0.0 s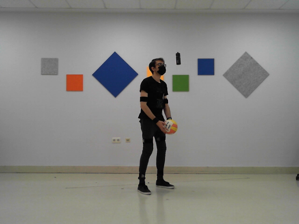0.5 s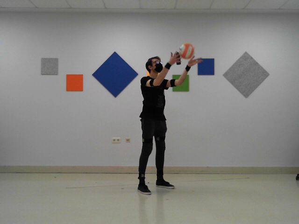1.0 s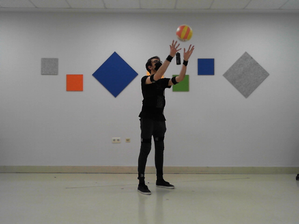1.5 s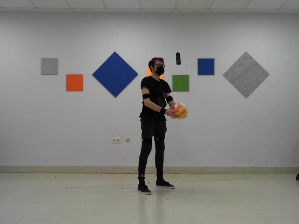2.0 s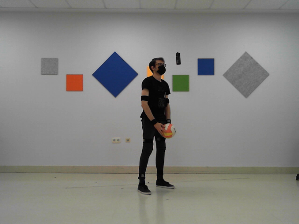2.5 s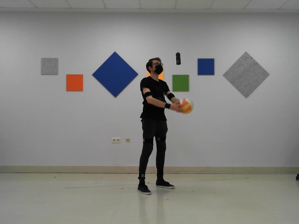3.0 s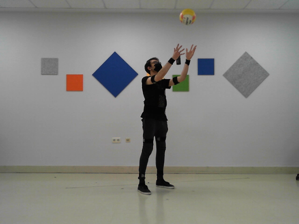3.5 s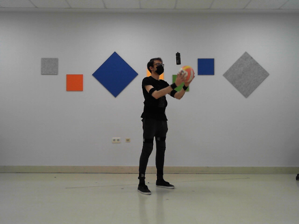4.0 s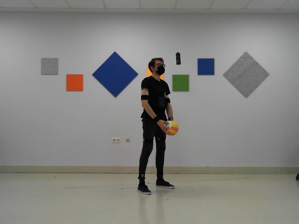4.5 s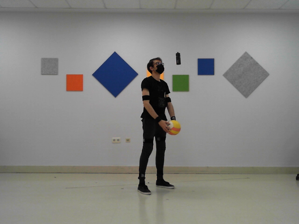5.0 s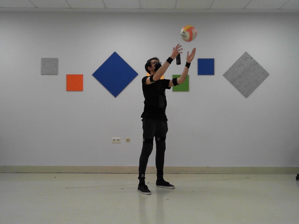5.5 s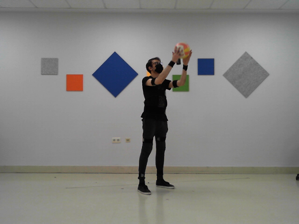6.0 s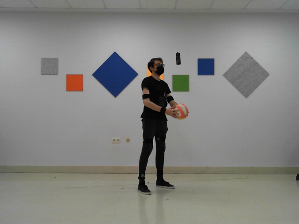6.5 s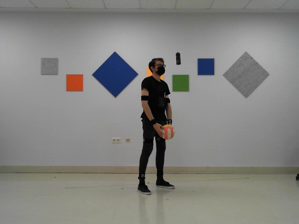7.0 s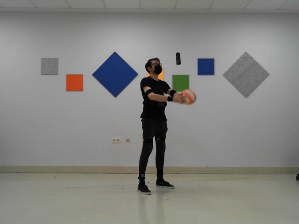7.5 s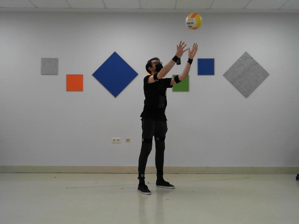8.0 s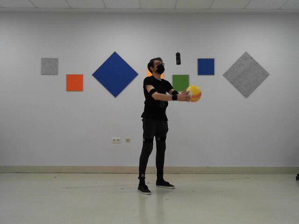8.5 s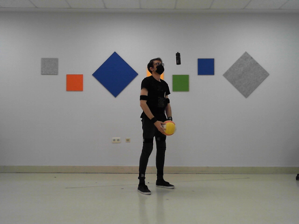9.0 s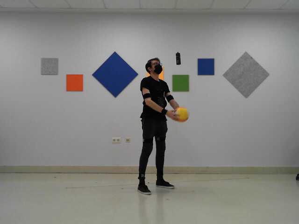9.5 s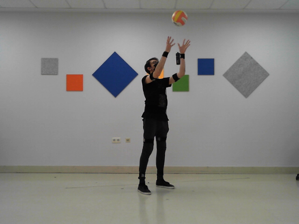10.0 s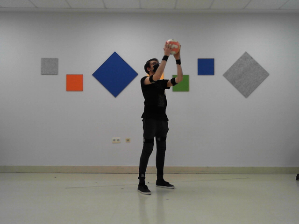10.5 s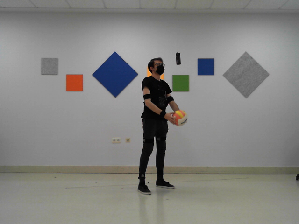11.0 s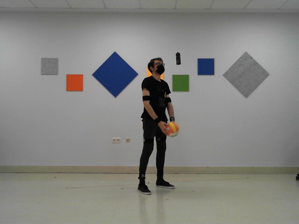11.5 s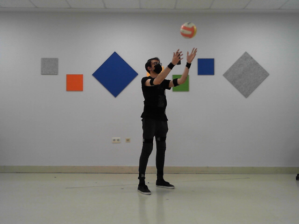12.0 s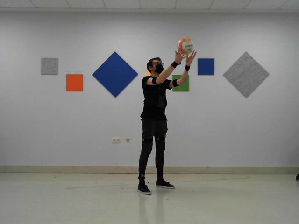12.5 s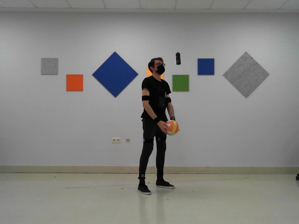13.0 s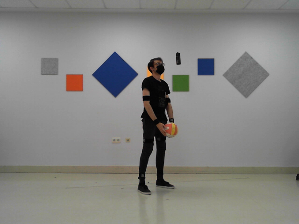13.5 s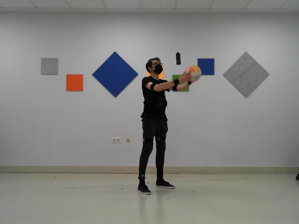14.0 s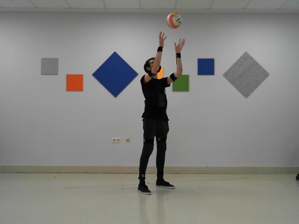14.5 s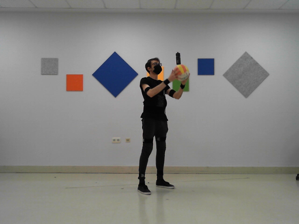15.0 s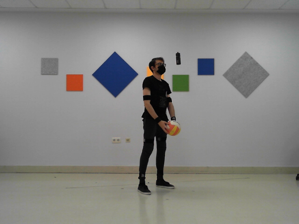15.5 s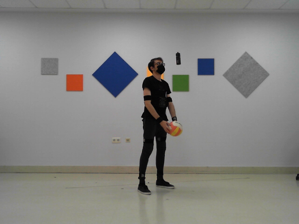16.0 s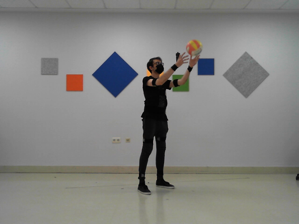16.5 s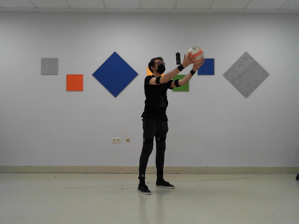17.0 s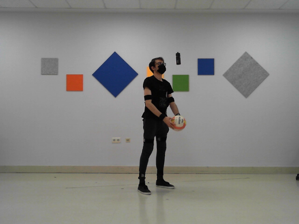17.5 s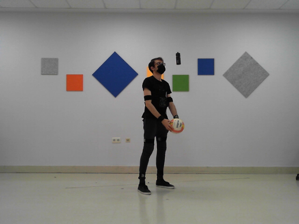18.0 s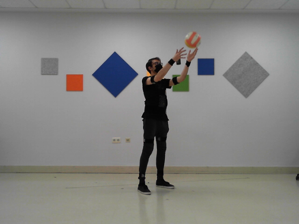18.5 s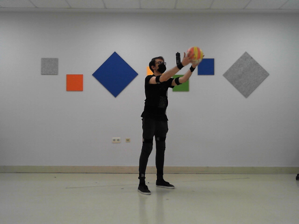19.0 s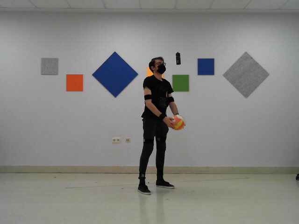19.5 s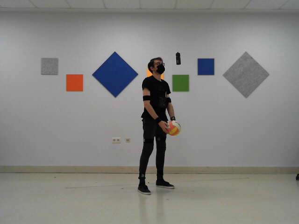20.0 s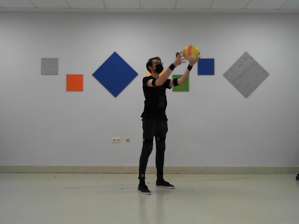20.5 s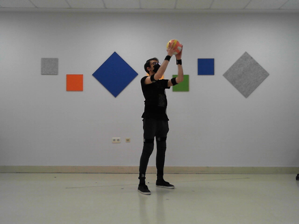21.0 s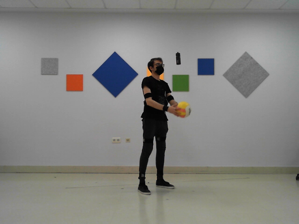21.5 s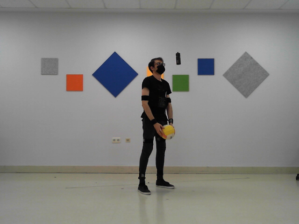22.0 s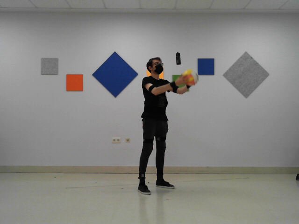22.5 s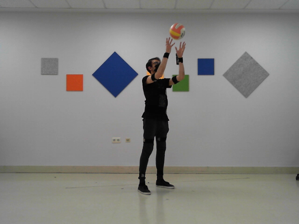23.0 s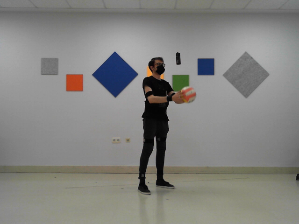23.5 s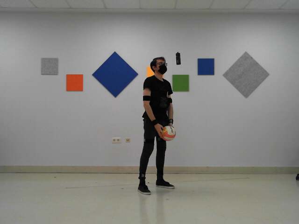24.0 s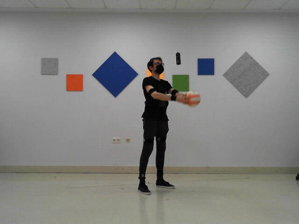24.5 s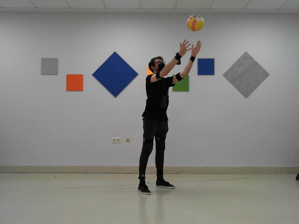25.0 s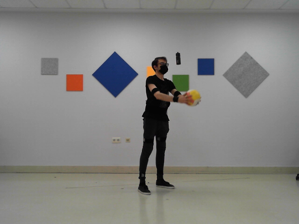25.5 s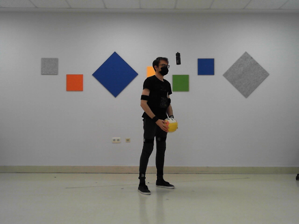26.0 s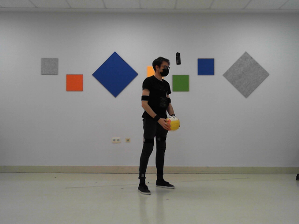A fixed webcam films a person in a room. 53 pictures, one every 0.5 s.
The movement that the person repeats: Throw up a ball and catch it.
